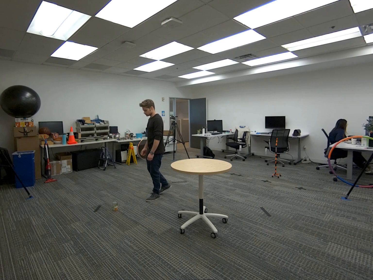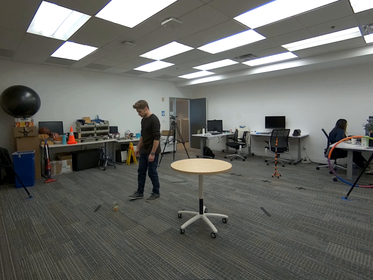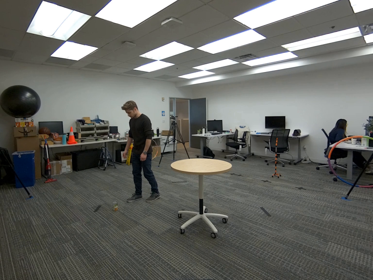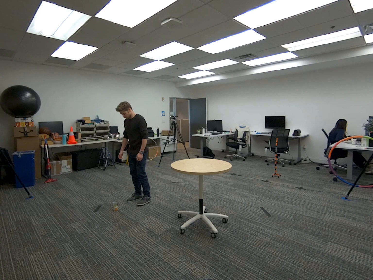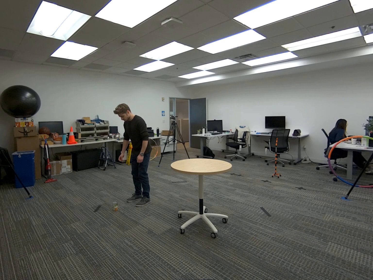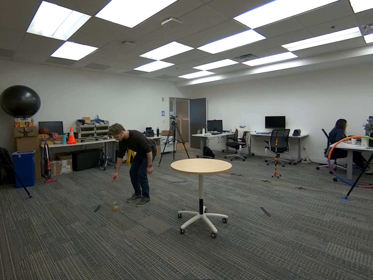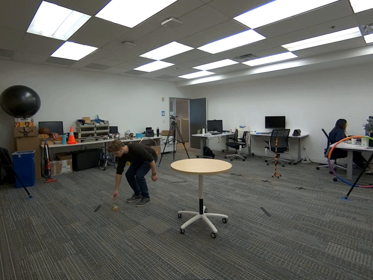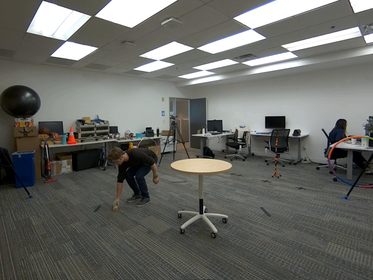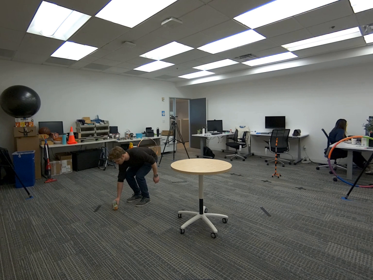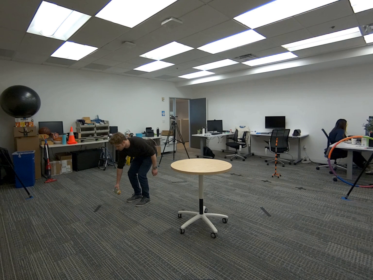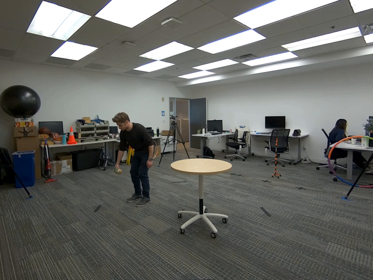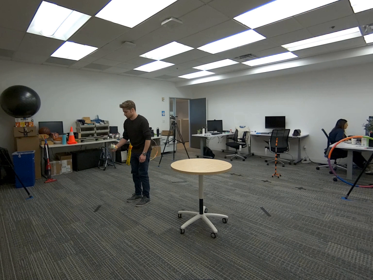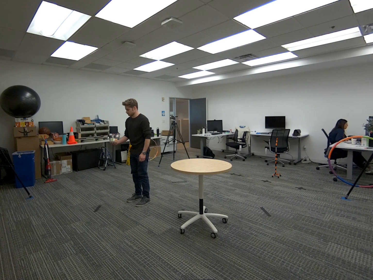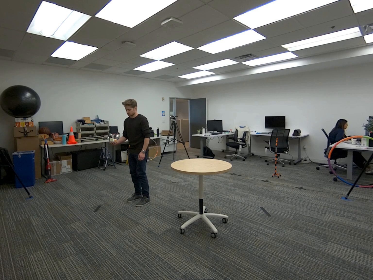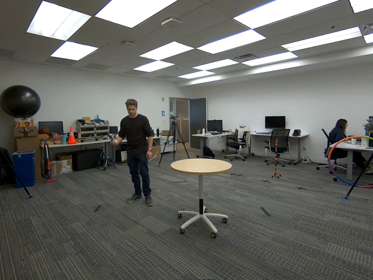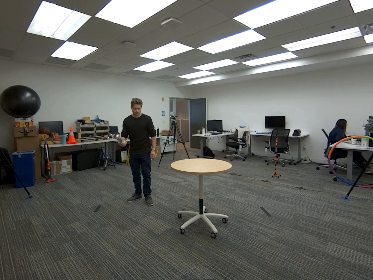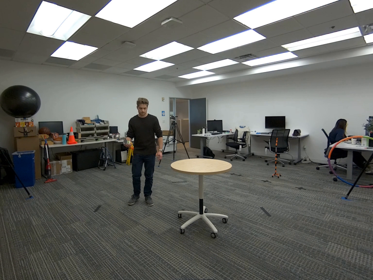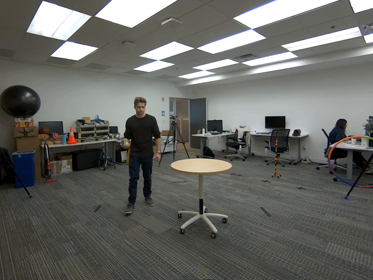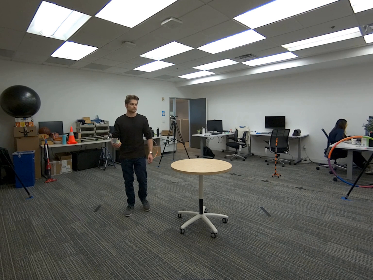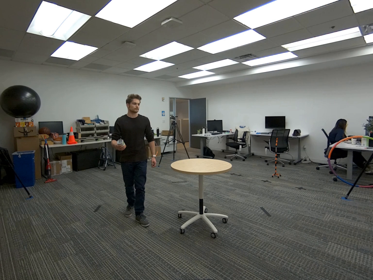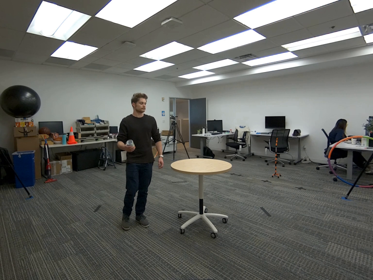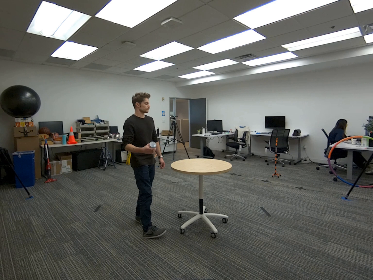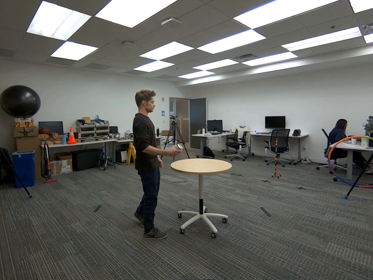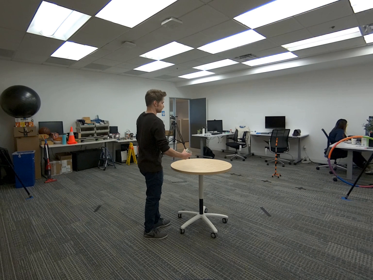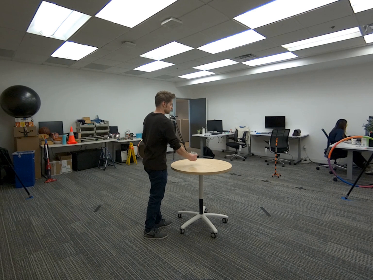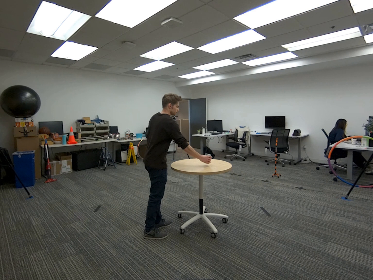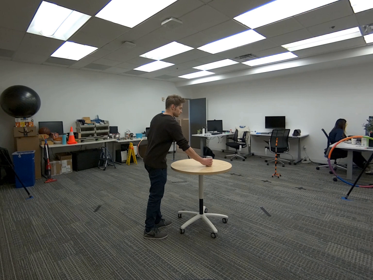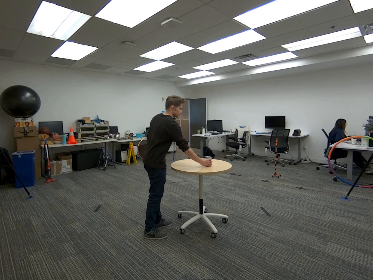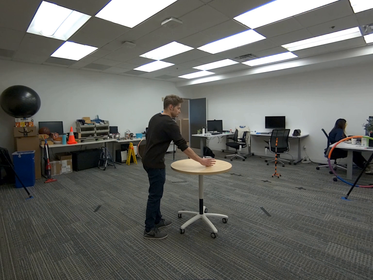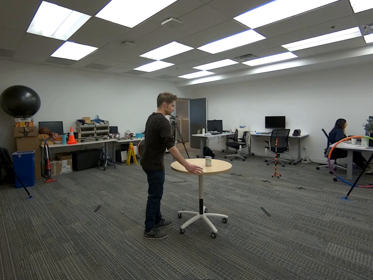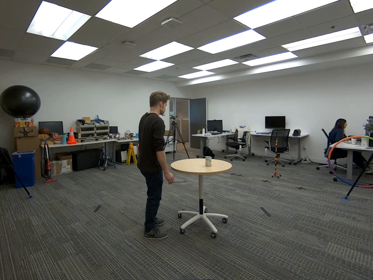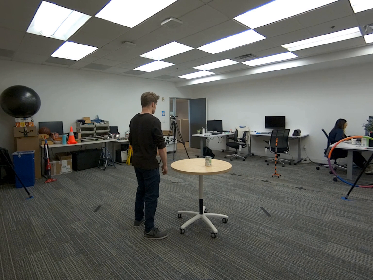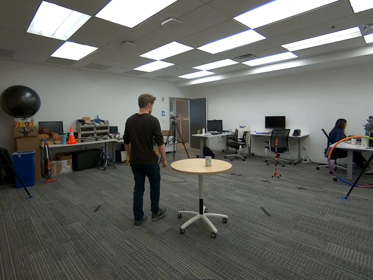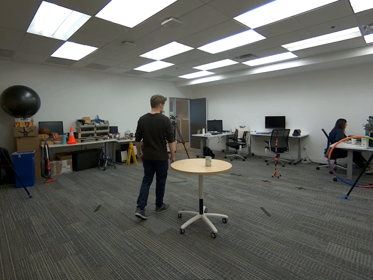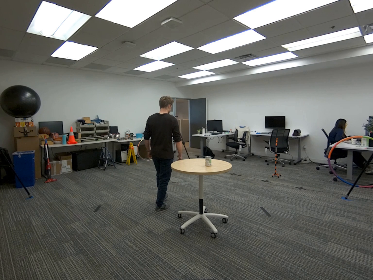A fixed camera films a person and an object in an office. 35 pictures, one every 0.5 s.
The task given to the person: Walk over to the corn can on the ground and pick up the corn can using your right hand. Place the corn can on the round table.
